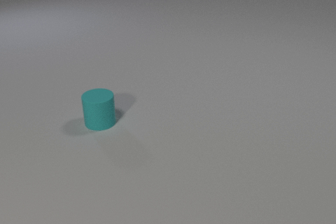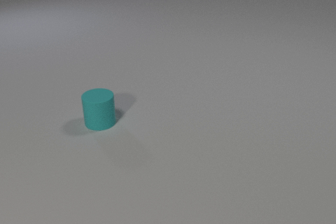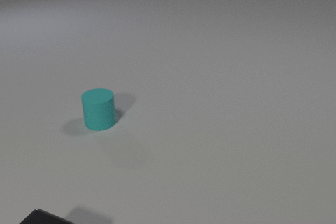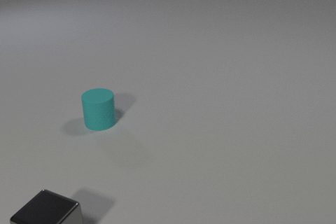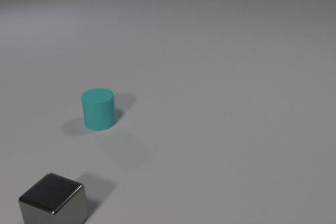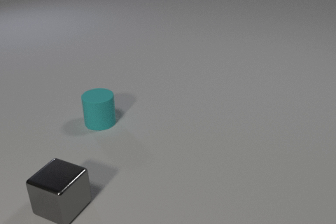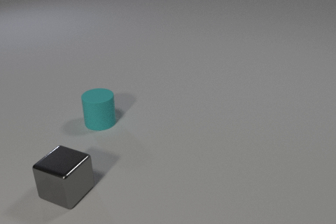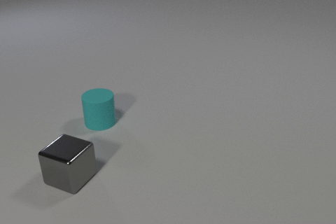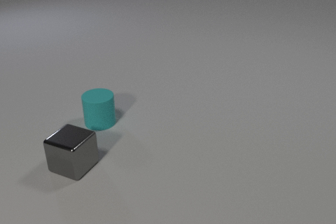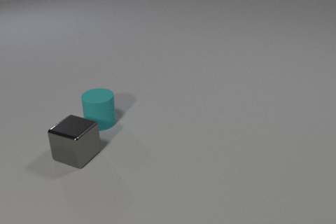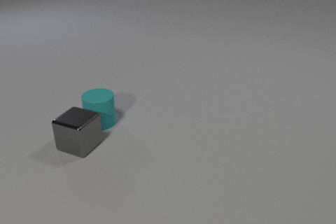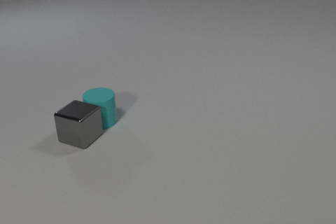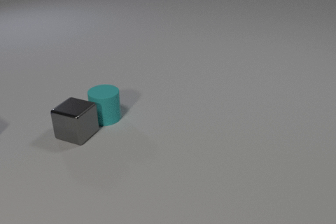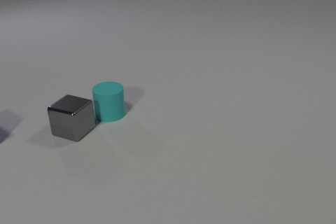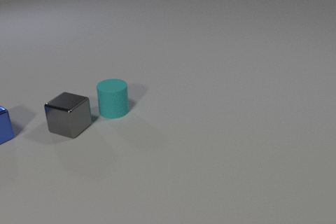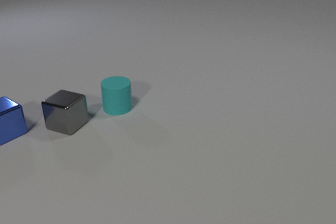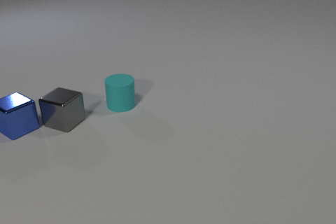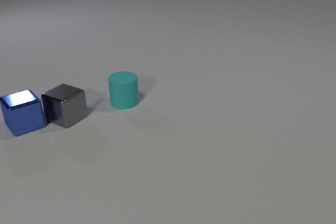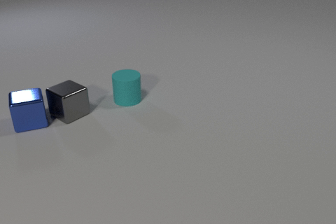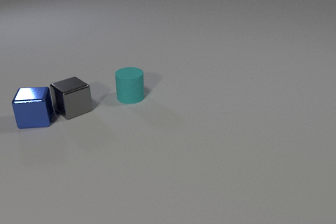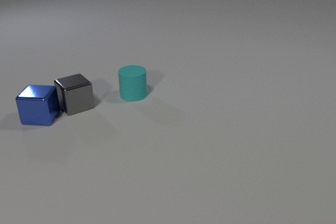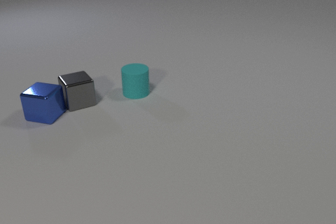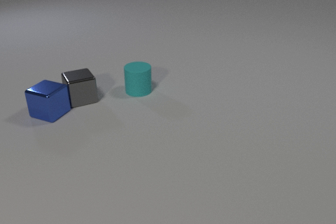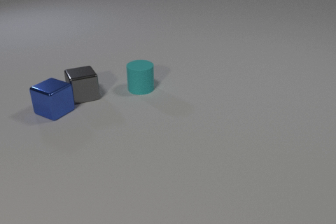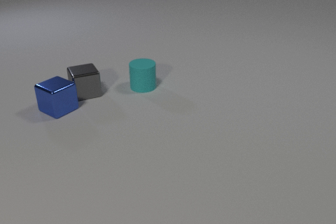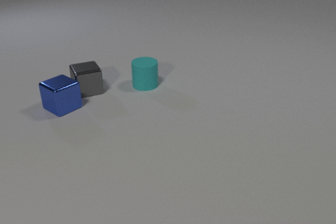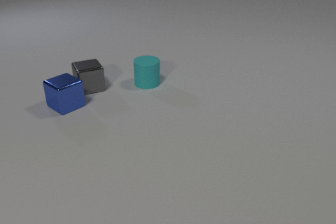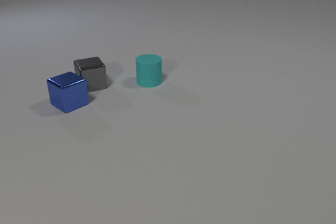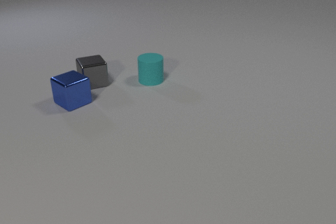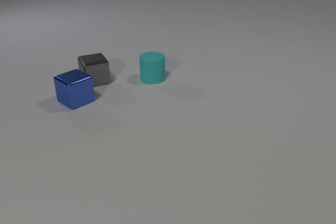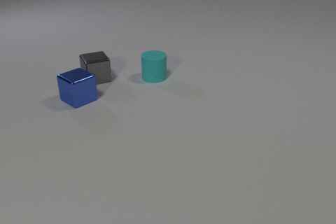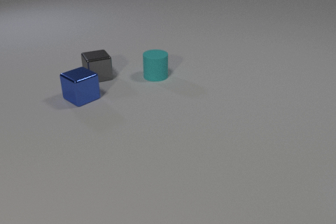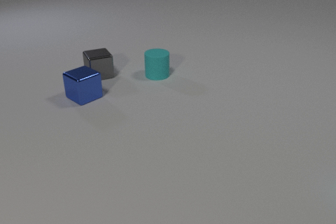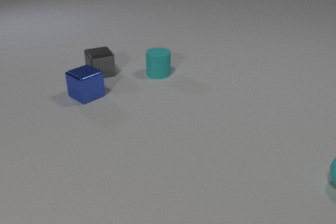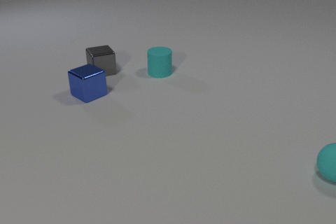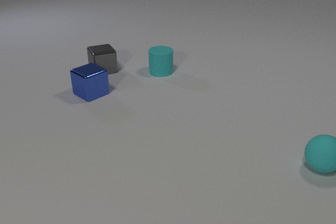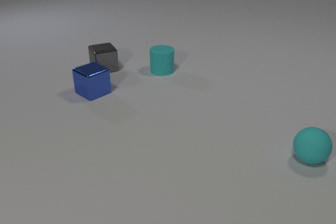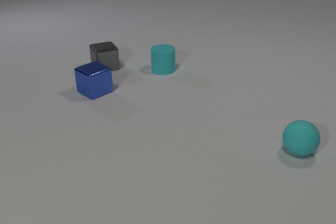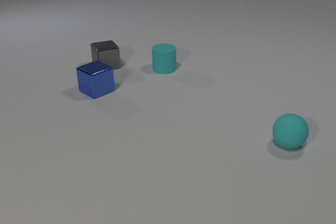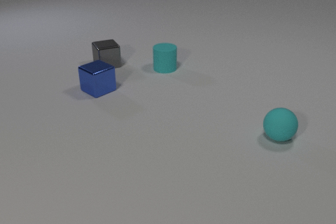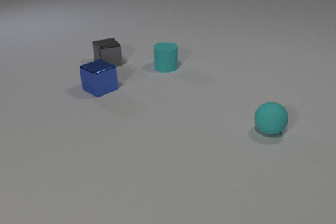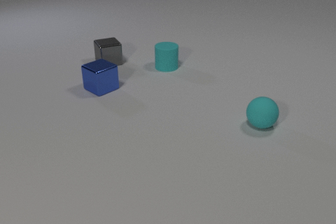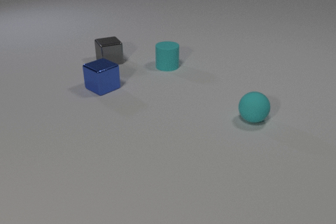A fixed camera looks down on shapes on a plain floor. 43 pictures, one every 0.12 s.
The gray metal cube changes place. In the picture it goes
away from the camera.
The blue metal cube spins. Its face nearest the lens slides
to the left.
0.00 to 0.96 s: The gray metal cube comes in at the bottom edge, slides away from the camera.
0.96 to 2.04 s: The gray metal cube slides away from the camera. The cyan rubber cylinder slides away from the camera and to the right. The blue metal cube comes in at the left edge, slides to the right. The gray metal cube and the cyan rubber cylinder collide. The gray metal cube and the blue metal cube collide.
2.04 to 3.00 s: The gray metal cube slides away from the camera and to the right, spins so that its near face slides to the left, clockwise seen from above. The cyan rubber cylinder slides away from the camera and to the right. The blue metal cube slides to the right and away from the camera, spins so that its near face slides to the left, clockwise seen from above.
3.00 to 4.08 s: The gray metal cube slides away from the camera. The cyan rubber cylinder slides away from the camera and to the right. The blue metal cube slides to the right and away from the camera. The cyan rubber sphere comes in at the right edge, rolls to the left and away from the camera.
4.08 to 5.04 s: The gray metal cube slides away from the camera. The cyan rubber cylinder slides away from the camera and to the right. The blue metal cube slides to the right and away from the camera. The cyan rubber sphere rolls to the left and away from the camera.
Are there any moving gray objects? yes.
How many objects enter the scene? 3.
How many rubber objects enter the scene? 1.
